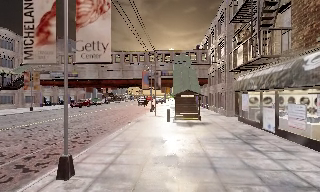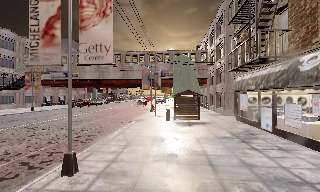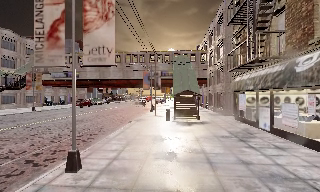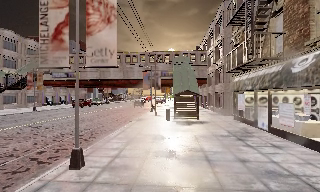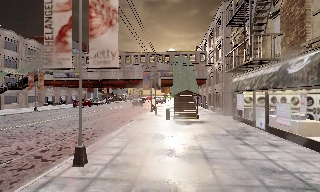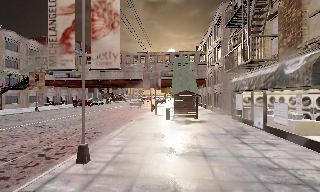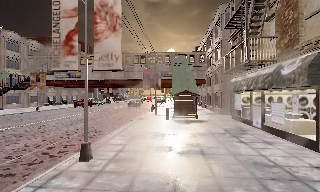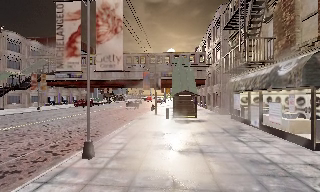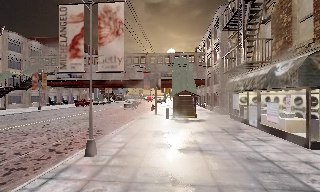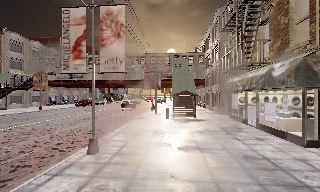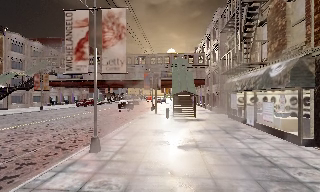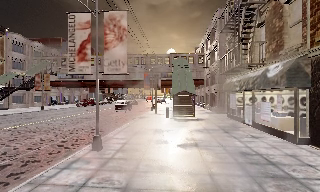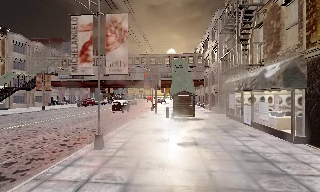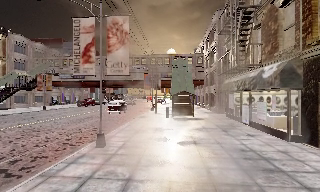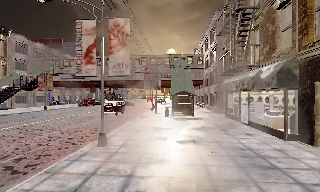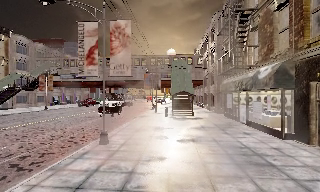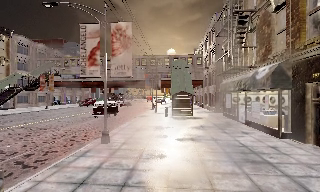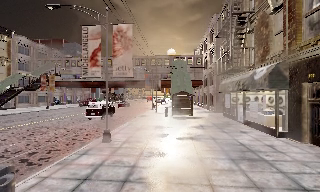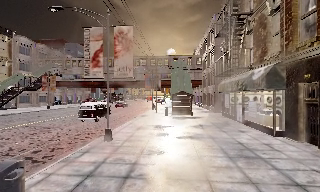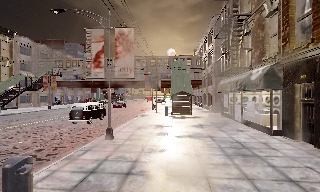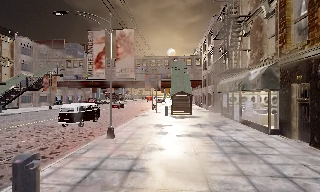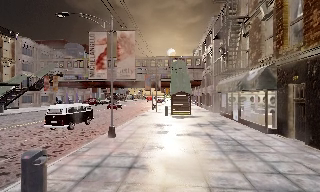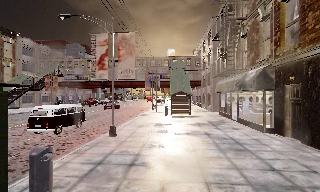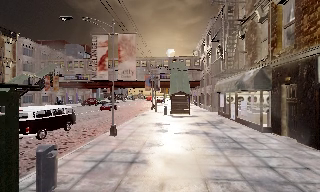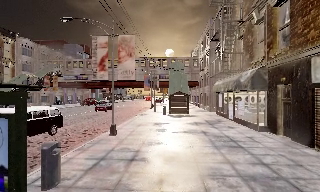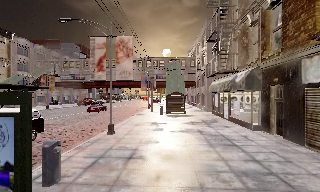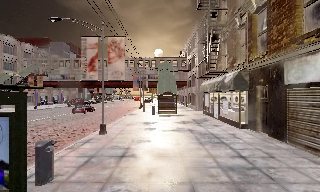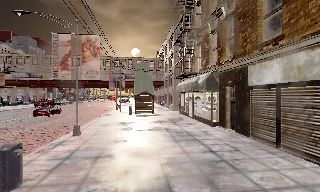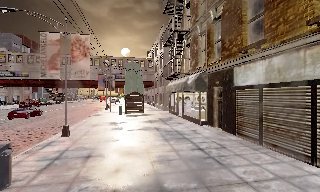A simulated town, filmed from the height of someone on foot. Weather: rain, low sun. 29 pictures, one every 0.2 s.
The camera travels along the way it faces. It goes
backward.
0.0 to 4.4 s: The camera travels backward, about 5 m, so what stands in front gets smaller.
4.4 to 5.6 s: The scene slides to the left, as the camera pans about 15 degrees to its right. It travels backward, about 1.5 m, so what stands in front gets smaller.
The film runs backward here.
